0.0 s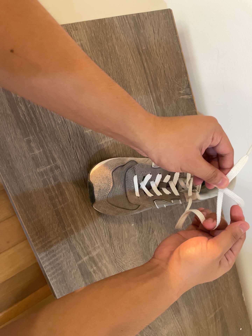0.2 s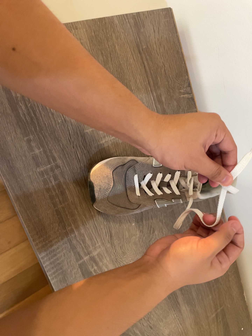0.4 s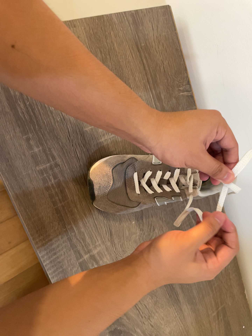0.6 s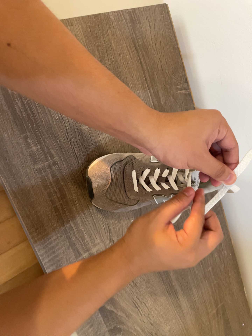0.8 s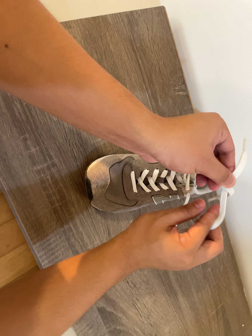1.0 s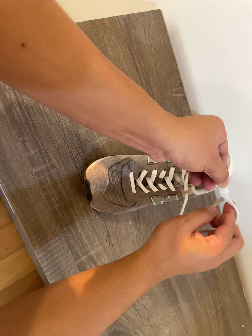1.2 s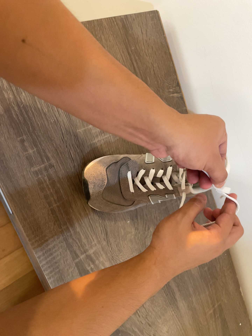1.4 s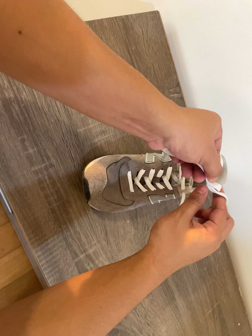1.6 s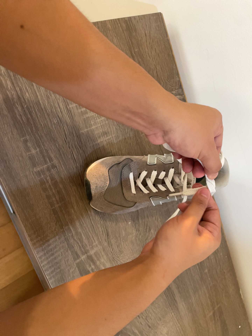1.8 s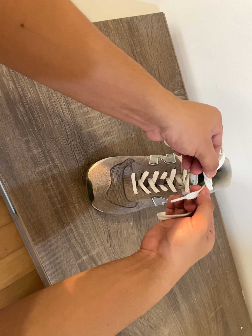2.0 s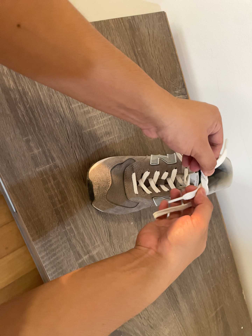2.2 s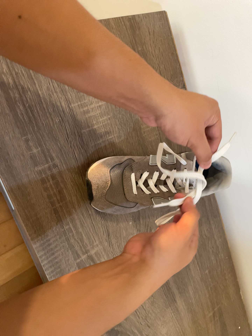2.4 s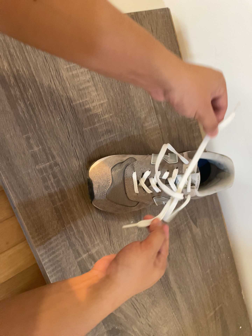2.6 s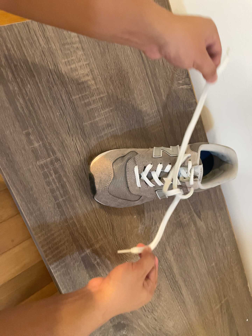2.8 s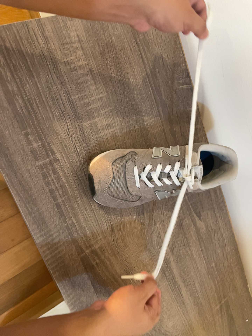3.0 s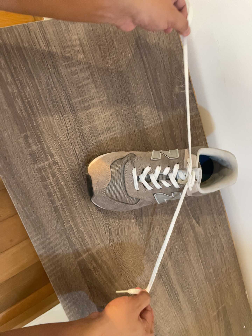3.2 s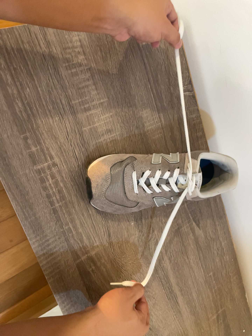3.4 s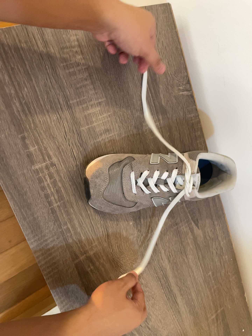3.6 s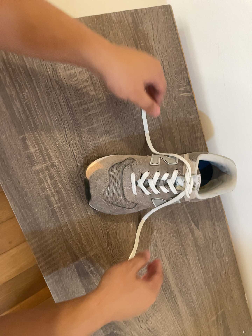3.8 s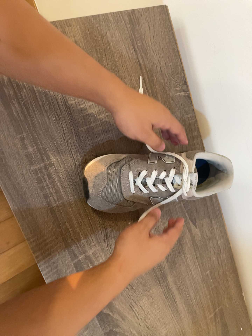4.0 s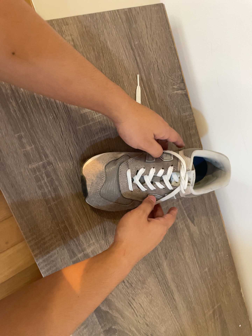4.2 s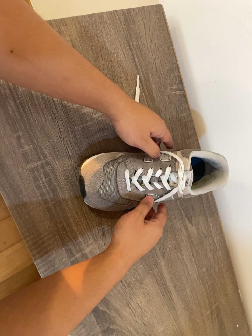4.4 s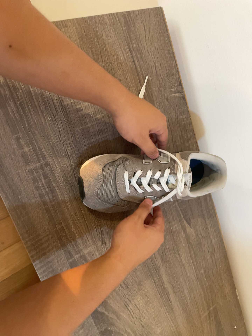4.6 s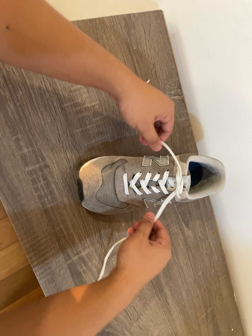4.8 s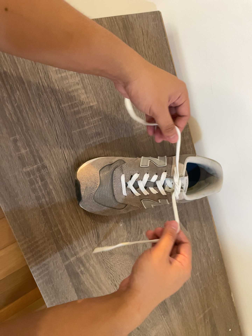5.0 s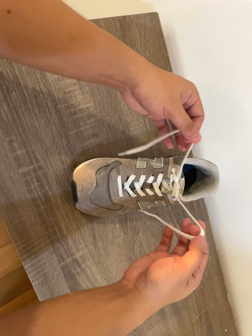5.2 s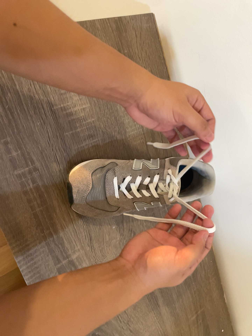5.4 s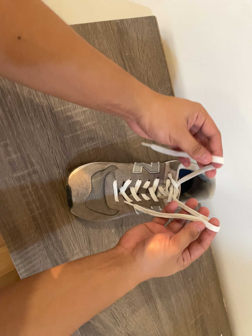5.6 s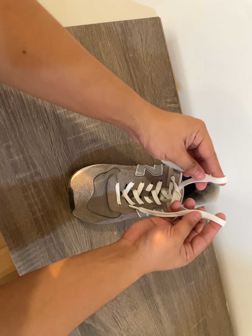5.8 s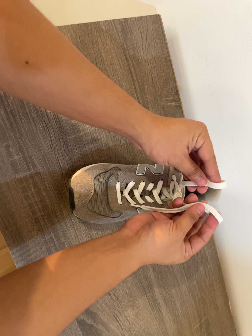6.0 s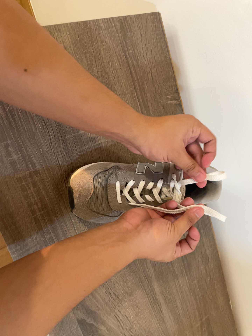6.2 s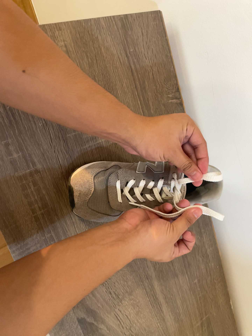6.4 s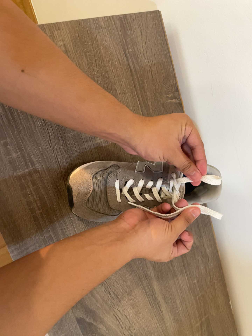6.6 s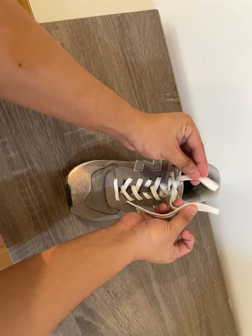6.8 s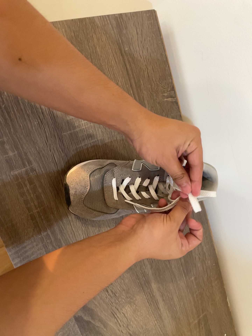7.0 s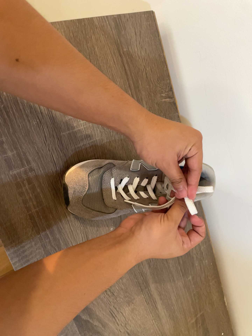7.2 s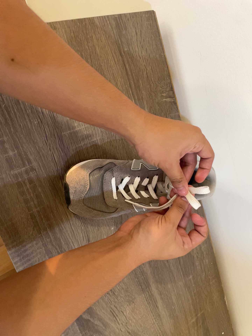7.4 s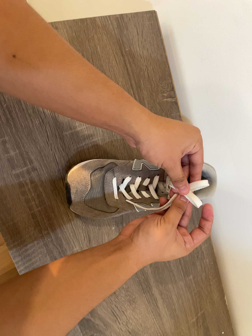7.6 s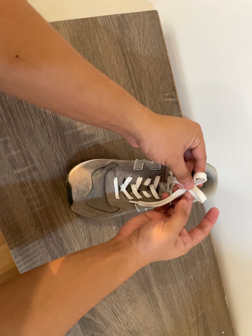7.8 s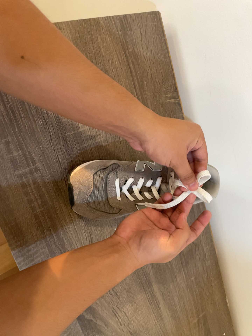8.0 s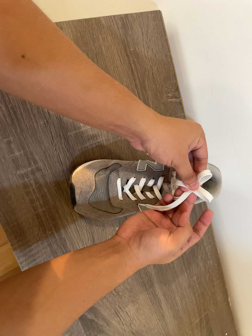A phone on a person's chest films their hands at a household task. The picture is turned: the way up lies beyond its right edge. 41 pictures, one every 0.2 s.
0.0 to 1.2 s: The camera shifts only a little, or ends up much as it began.
1.2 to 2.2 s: The camera keeps its place and its aim.
2.2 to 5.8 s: The camera shifts only a little, or ends up much as it began.
5.8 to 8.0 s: The camera keeps its place and its aim.
The film runs forward here.
